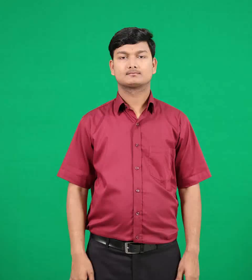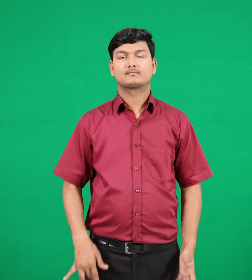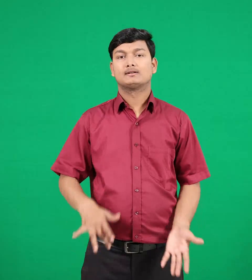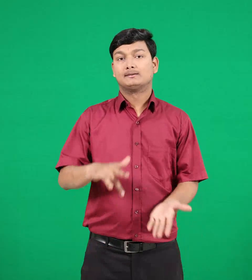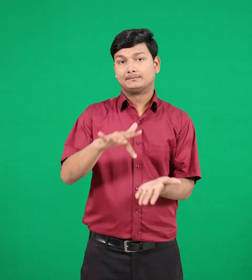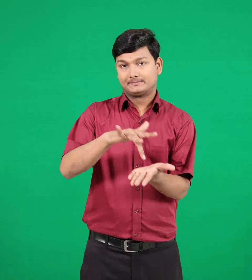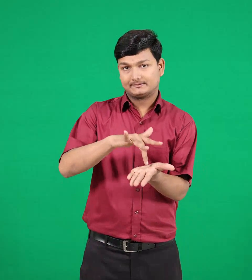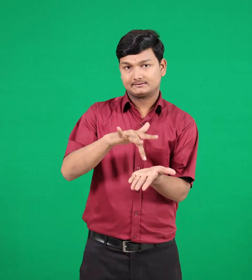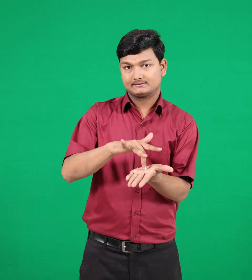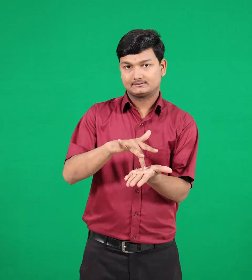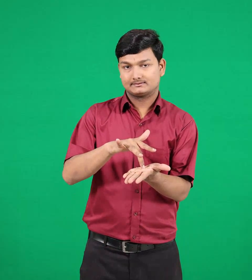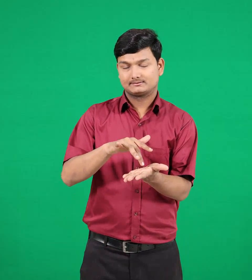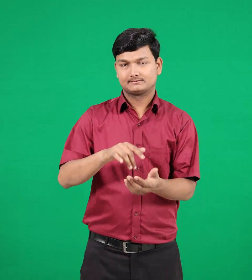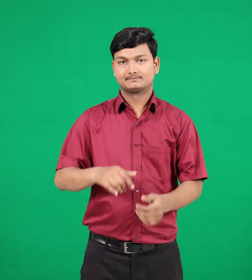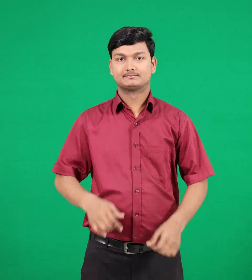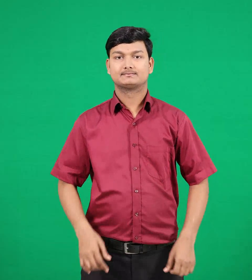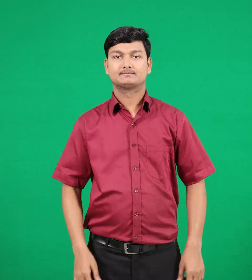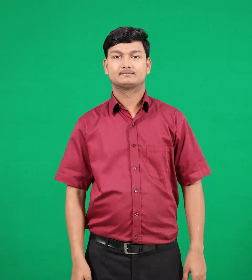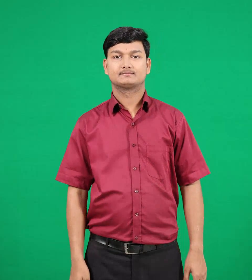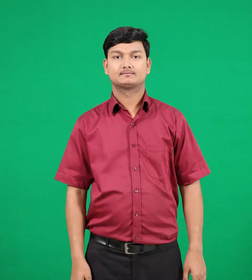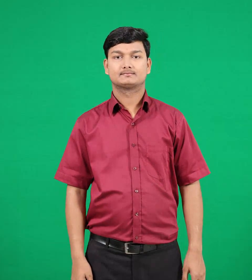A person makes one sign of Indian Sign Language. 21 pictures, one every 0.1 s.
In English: place
